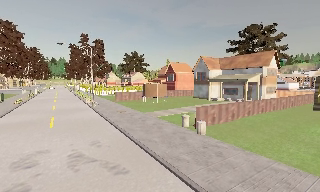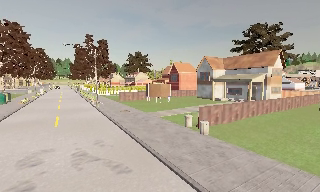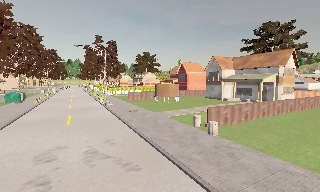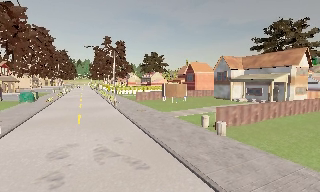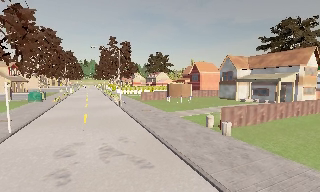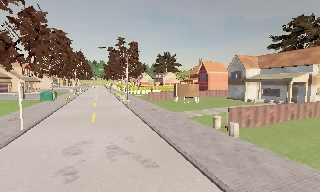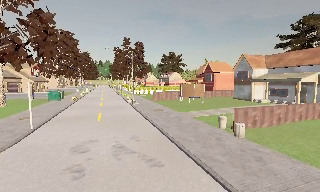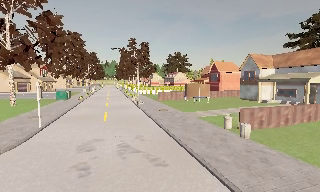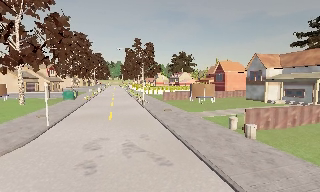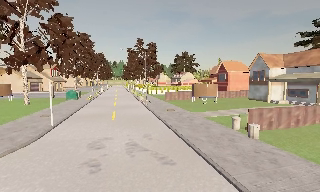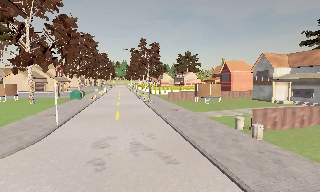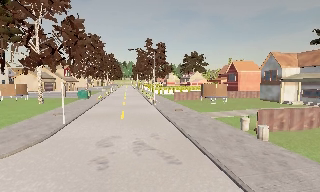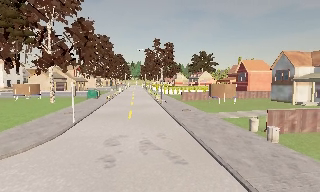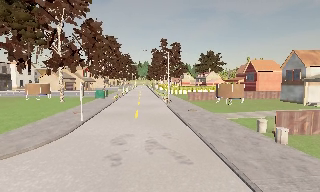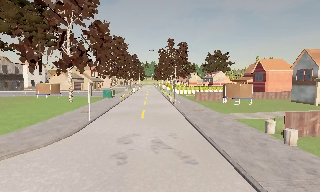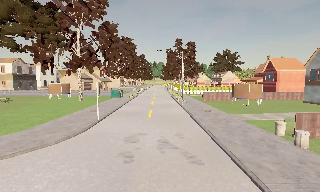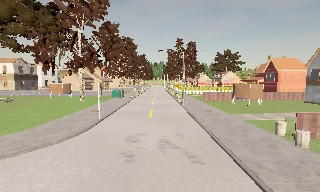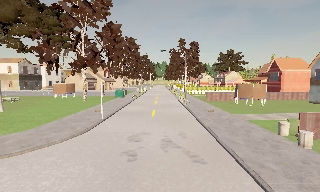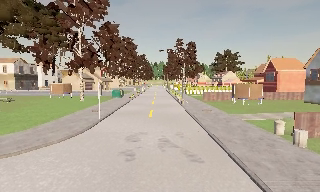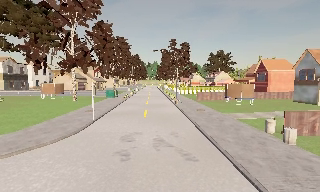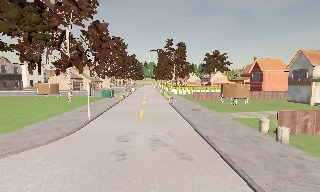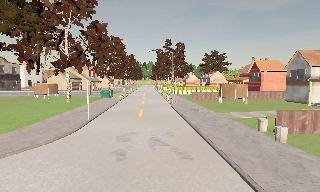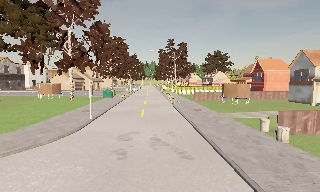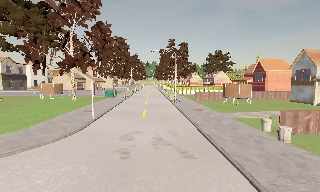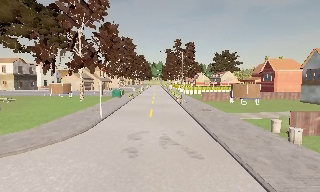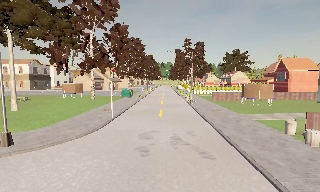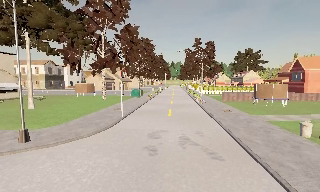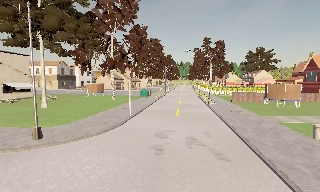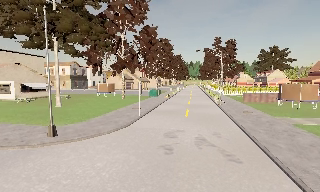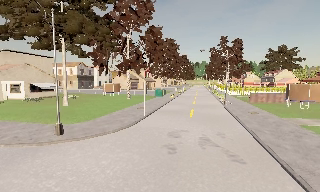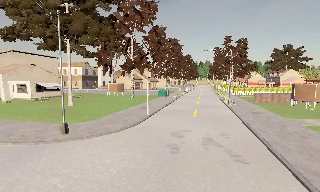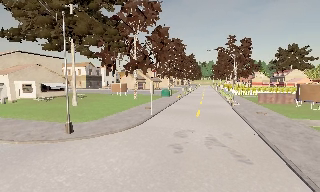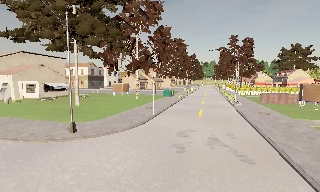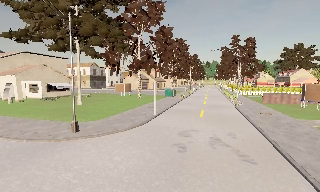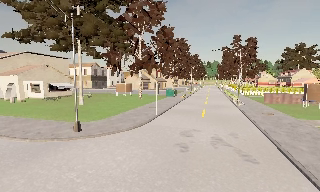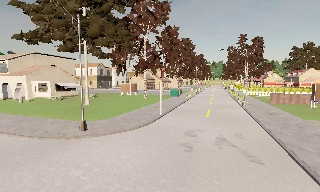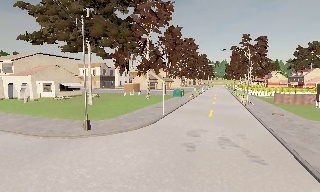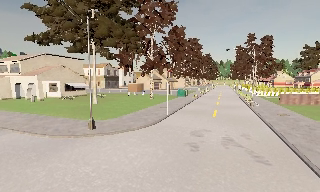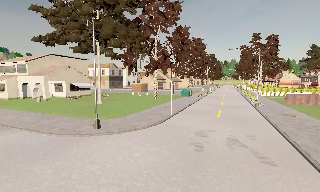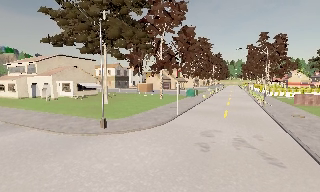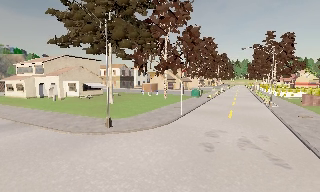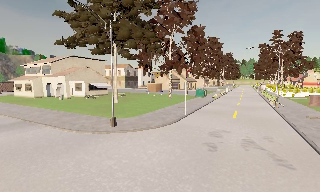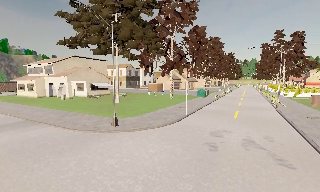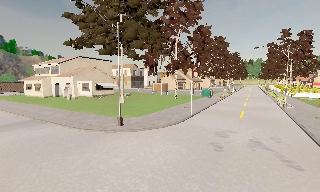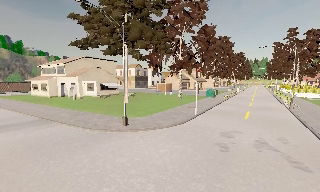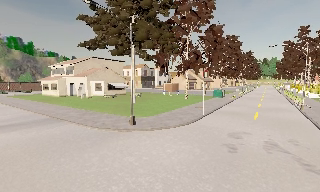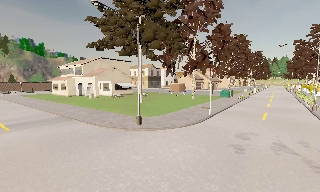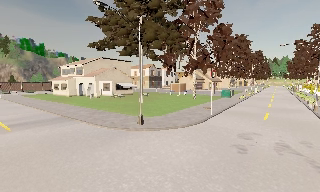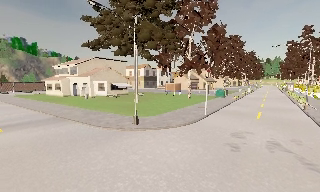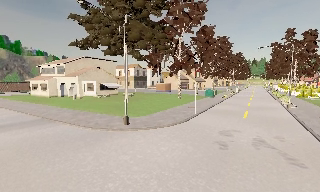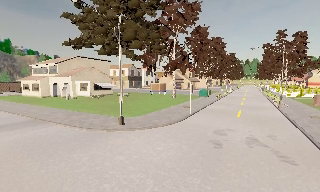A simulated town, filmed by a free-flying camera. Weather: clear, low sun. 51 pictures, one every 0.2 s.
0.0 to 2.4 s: The scene slides to the right, as the camera pans about 25 degrees to its left. It travels backward, about 0.5 m, so what stands in front gets smaller.
2.4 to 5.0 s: The camera pans to its left, which is counterclockwise from overhead, by about 10 degrees. It travels backward, about 0.5 m, so what stands in front gets smaller.
5.0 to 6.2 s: The camera pans to its left, which is counterclockwise from overhead, by about 15 degrees.
6.2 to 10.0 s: The scene slides to the right, as the camera pans about 15 degrees to its left. It travels backward, about 1 m, so what stands in front gets smaller.
The film runs backward here.
